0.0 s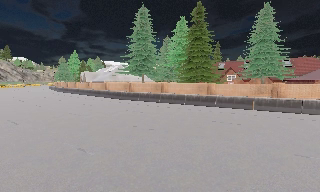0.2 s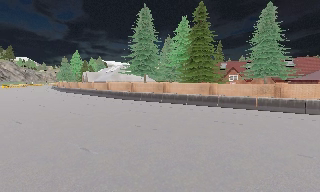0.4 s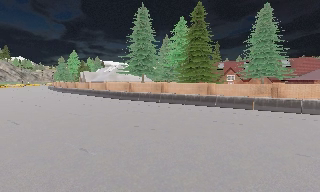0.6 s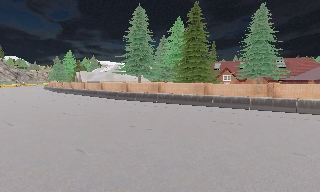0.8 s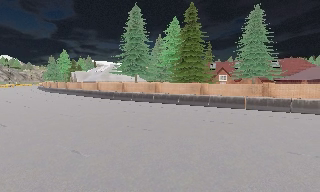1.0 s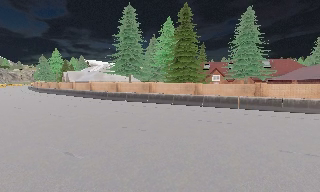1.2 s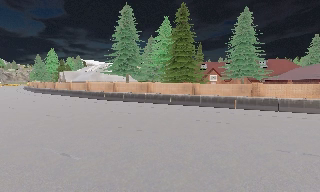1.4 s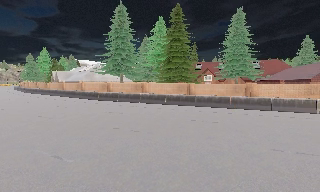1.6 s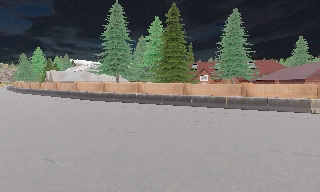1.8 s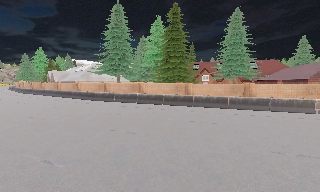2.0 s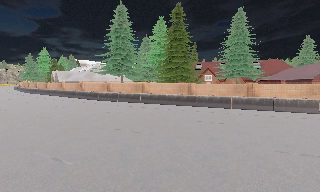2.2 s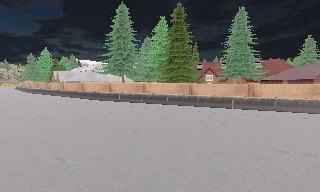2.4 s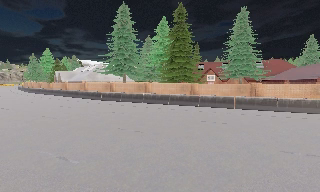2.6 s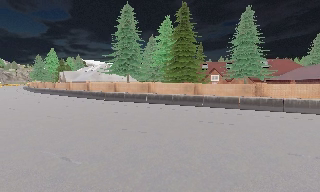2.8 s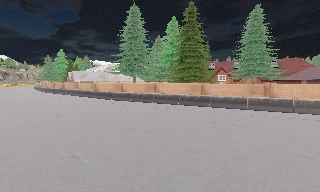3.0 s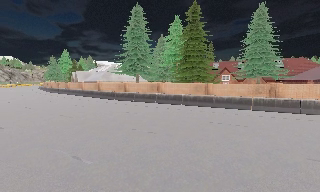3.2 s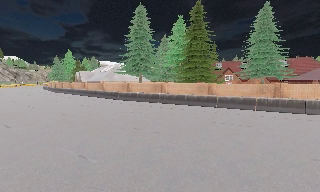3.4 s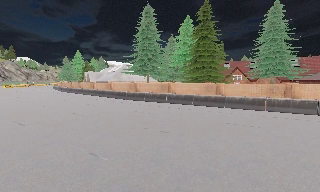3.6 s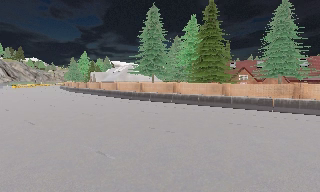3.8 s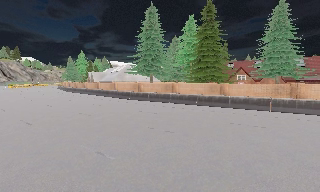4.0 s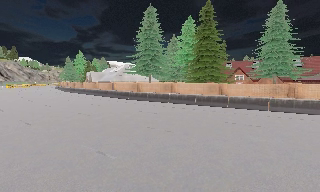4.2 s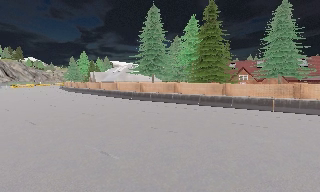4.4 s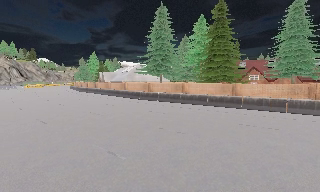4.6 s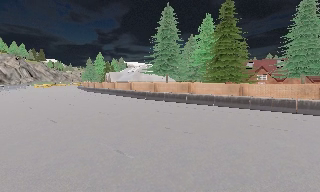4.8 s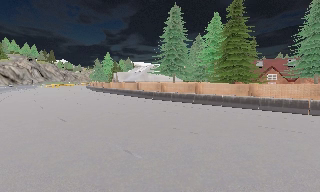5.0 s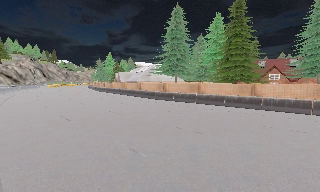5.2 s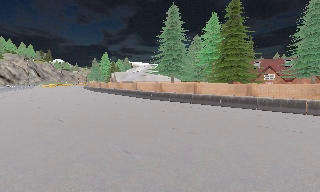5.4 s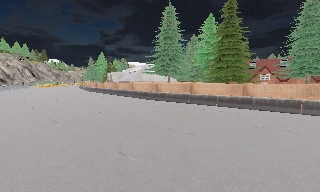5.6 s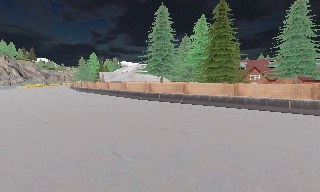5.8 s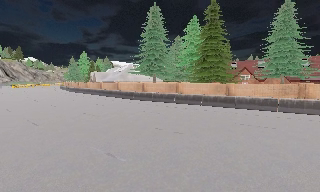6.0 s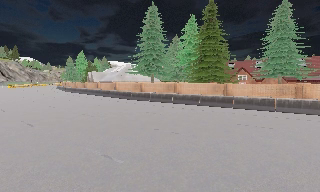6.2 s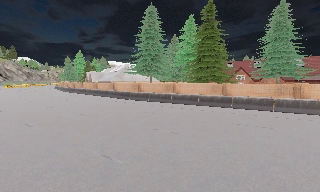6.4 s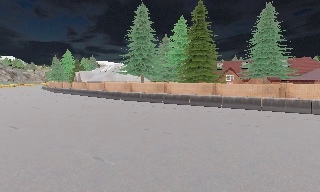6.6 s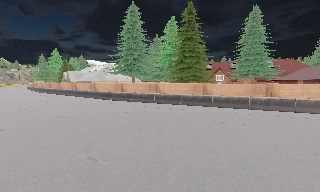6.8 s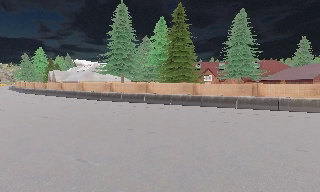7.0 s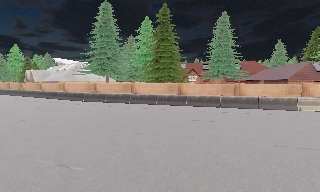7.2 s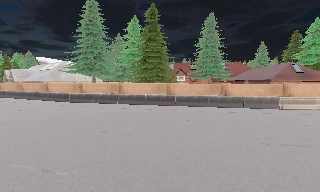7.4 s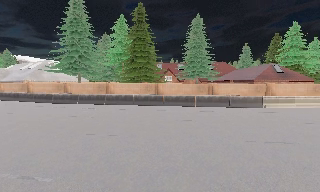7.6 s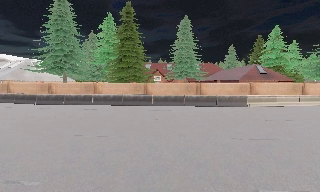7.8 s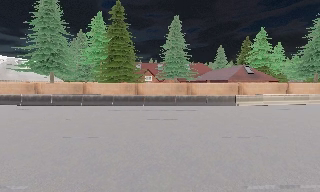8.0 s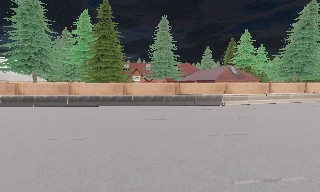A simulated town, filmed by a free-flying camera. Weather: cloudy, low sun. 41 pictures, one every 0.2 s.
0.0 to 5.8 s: The camera travels to its left and forward, about 1 m, so close, fixed things drift to the right.
5.8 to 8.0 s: The camera pans to its right, which is clockwise from overhead, by about 35 degrees.
The film runs forward here.
